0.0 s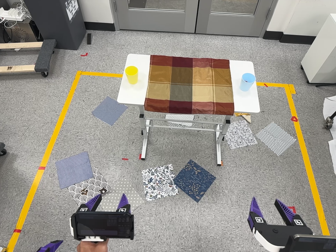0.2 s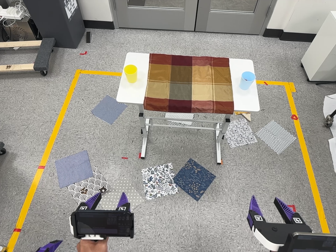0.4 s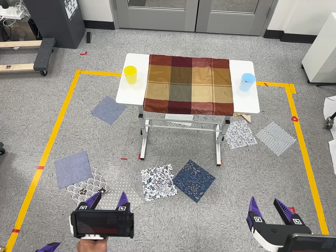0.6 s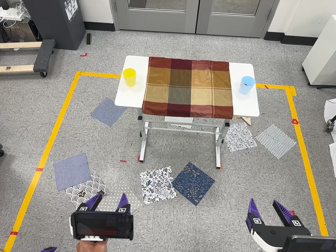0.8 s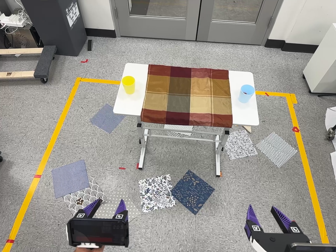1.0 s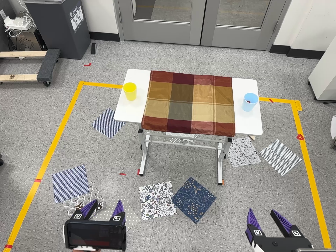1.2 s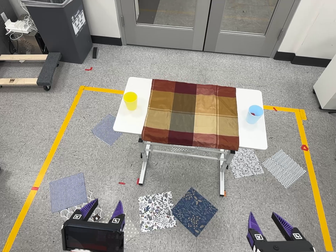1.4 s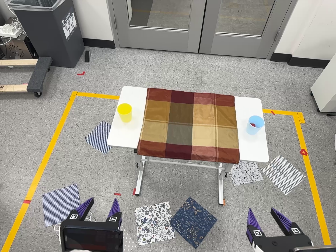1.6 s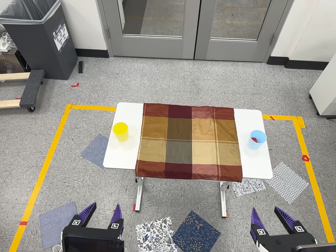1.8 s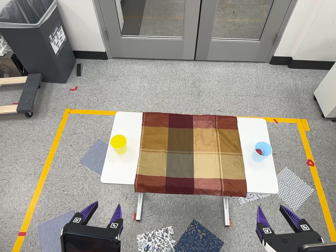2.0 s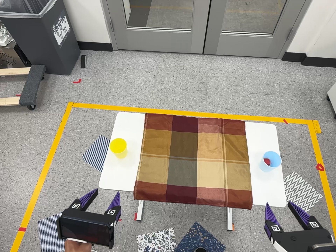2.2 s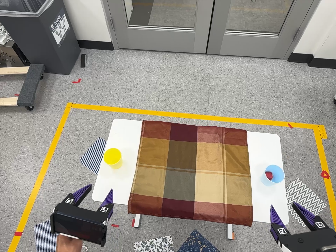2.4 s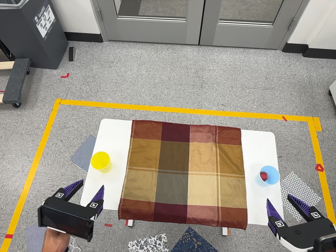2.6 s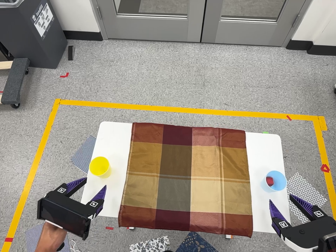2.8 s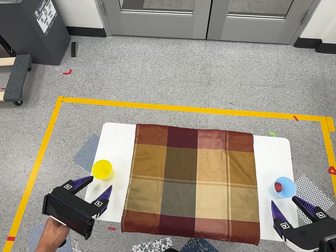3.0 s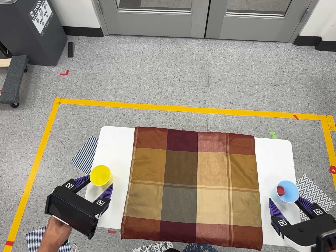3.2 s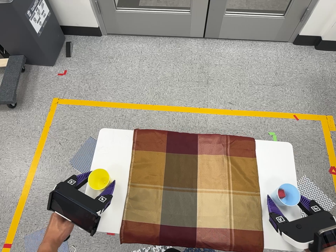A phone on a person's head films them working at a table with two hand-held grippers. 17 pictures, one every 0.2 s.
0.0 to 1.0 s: The camera travels toward the top of its view, forward and to its right, about 10 cm, so close, fixed things drift downward.
1.0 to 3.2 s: The camera travels toward the top of its view and forward, about 70 cm, so close, fixed things drift downward. Its aim tips toward the bottom of its view by about 10 degrees.
The film runs forward here.
